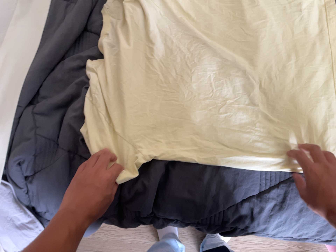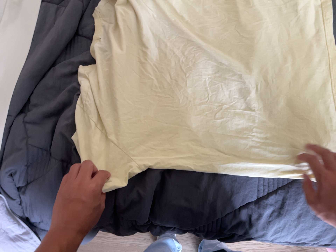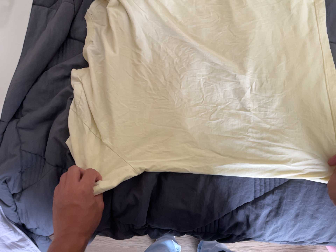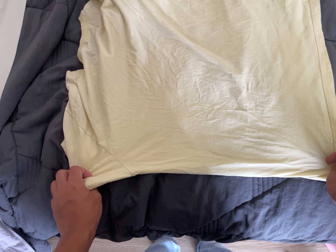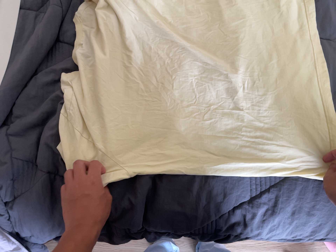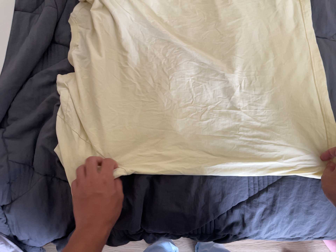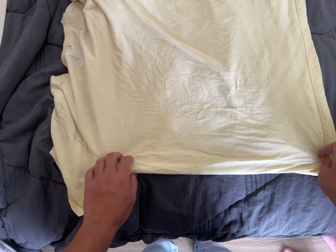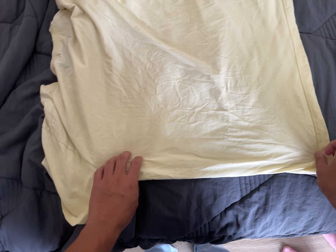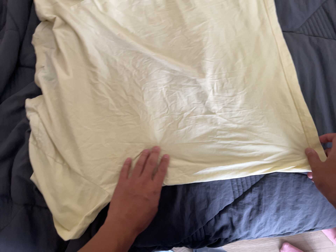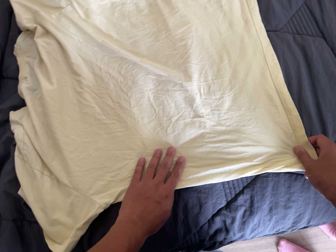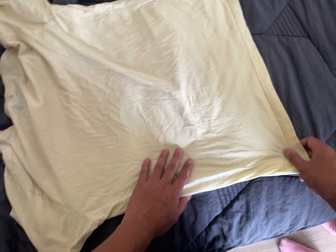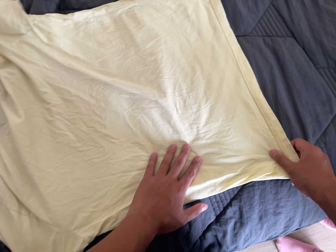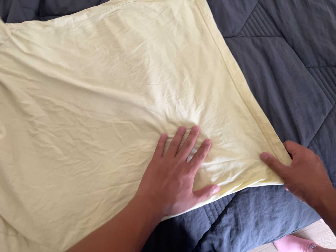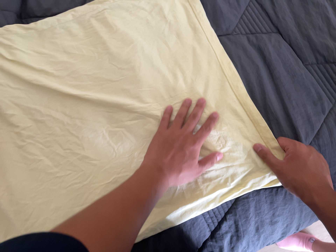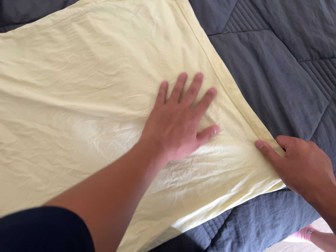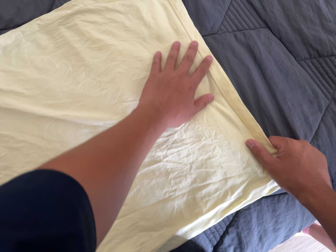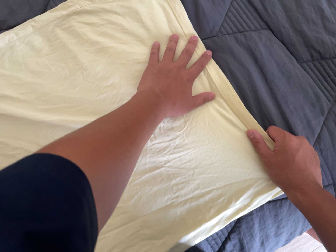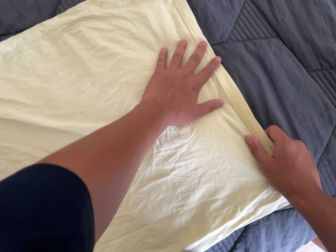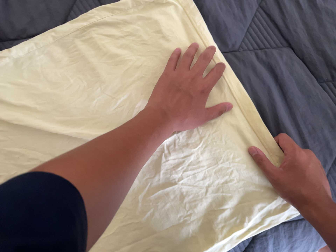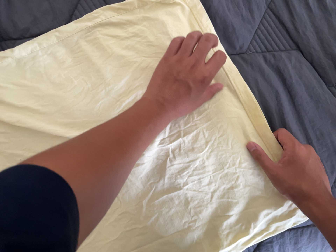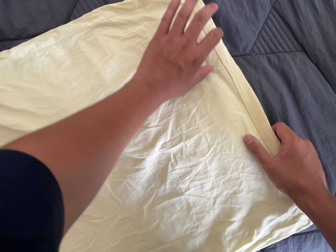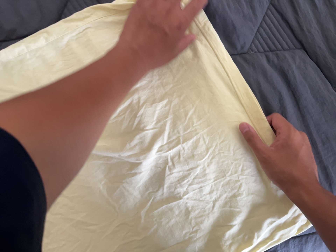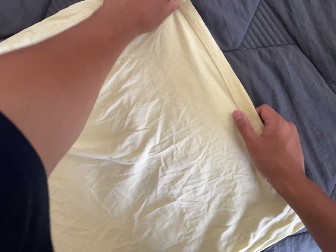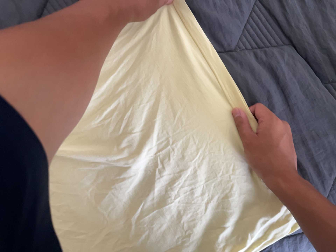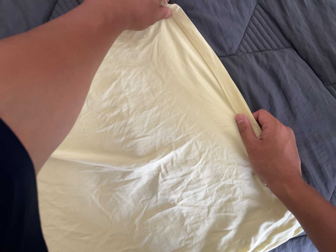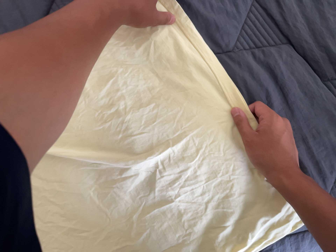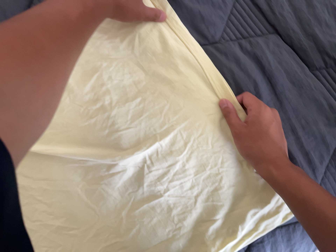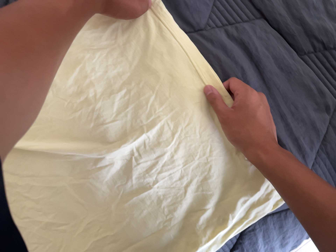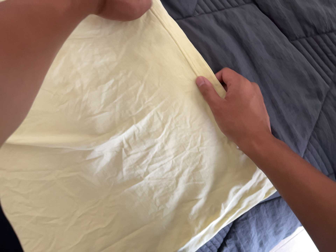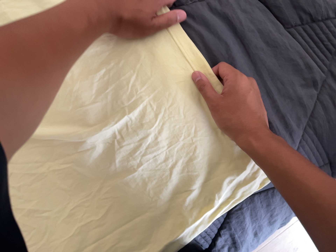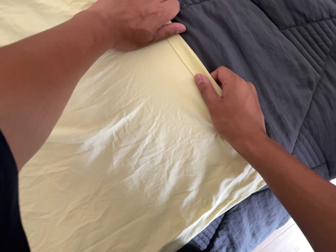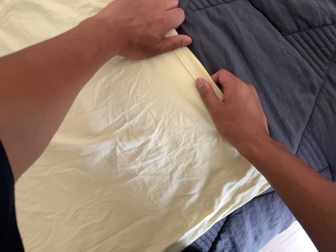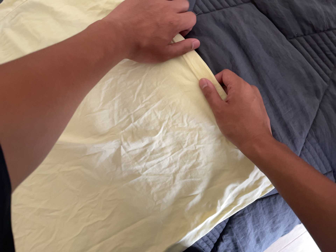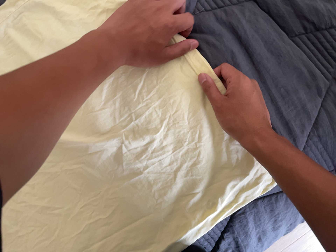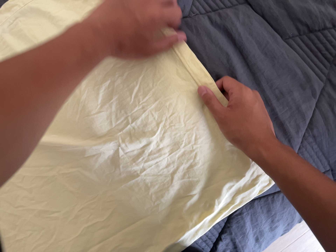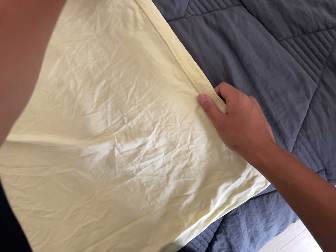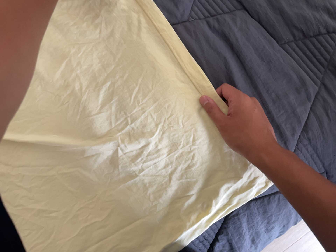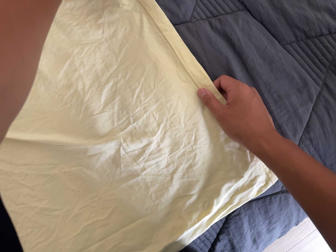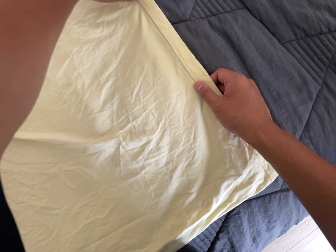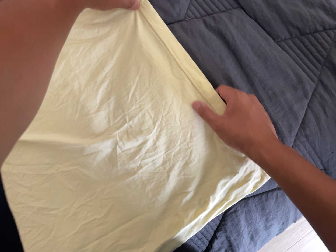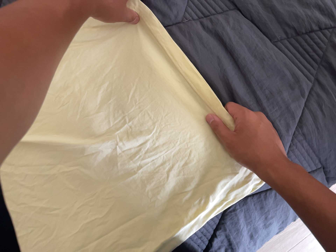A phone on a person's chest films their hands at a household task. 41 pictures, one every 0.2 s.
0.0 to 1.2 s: The camera shifts only a little, or ends up much as it began.
1.2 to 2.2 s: The camera travels toward the top of its view and to its right, about 10 cm, so close, fixed things drift downward. It rolls about its line of sight by about 15 degrees, and the scene rotates counterclockwise.
2.2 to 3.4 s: The camera travels toward the top of its view and forward, about 16 cm. It rolls about its line of sight by about 10 degrees, and the scene rotates counterclockwise.
3.4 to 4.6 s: The camera travels toward the top of its view, about 8 cm.
4.6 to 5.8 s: The camera travels to its right, about 7 cm, so close, fixed things drift to the left.
5.8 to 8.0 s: The camera shifts only a little, or ends up much as it began.
The film runs backward here.
